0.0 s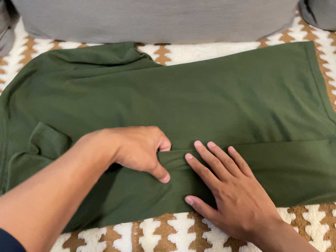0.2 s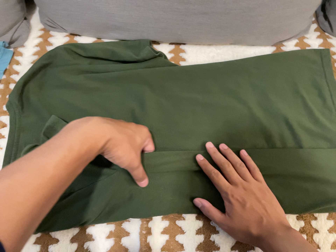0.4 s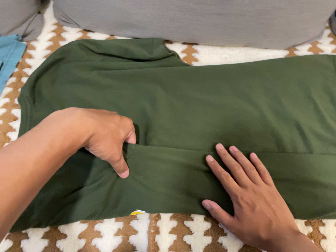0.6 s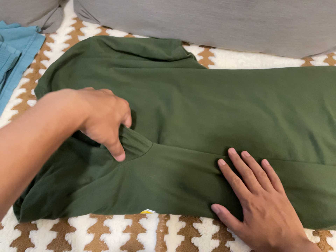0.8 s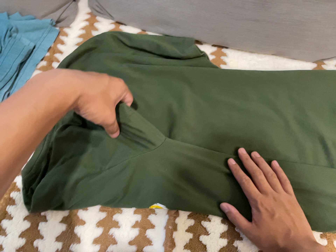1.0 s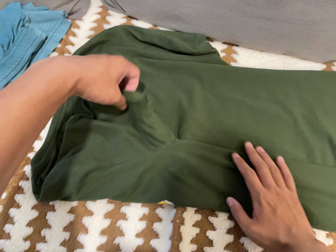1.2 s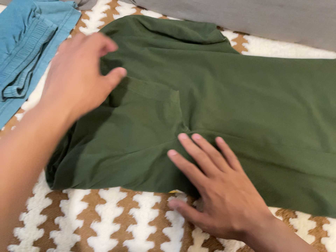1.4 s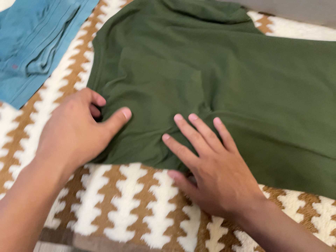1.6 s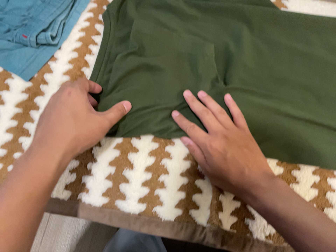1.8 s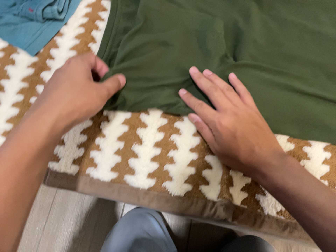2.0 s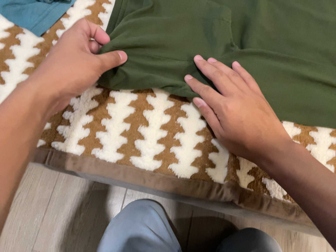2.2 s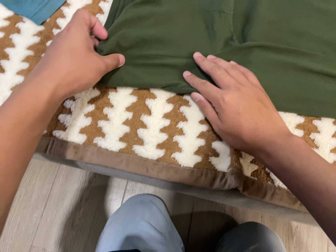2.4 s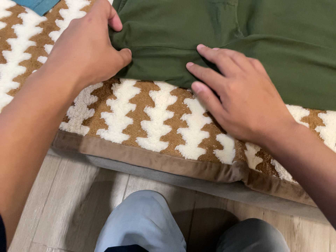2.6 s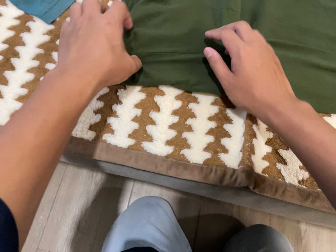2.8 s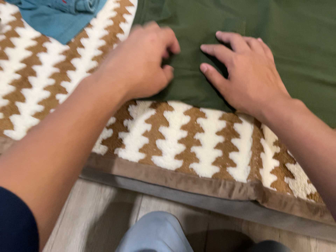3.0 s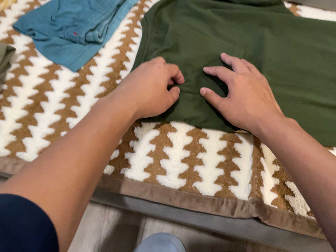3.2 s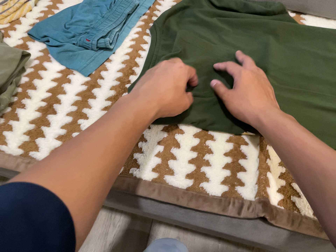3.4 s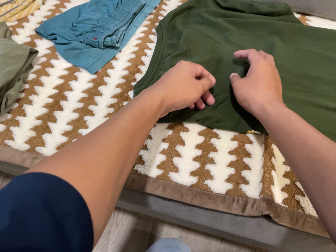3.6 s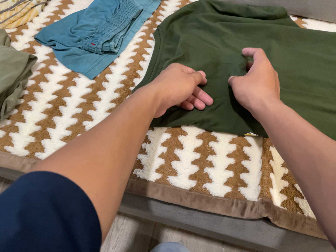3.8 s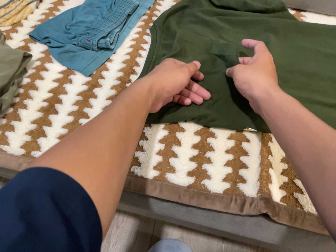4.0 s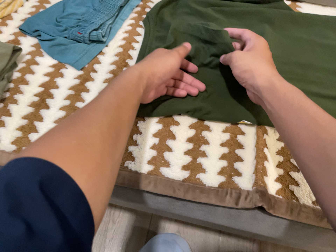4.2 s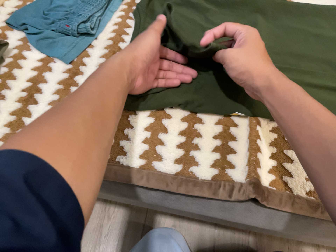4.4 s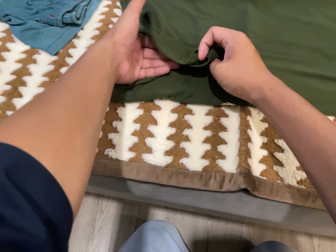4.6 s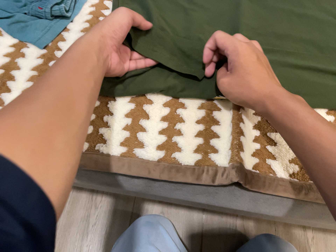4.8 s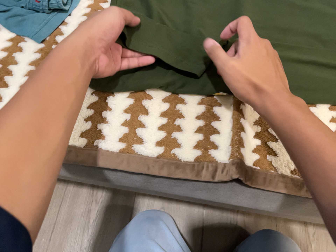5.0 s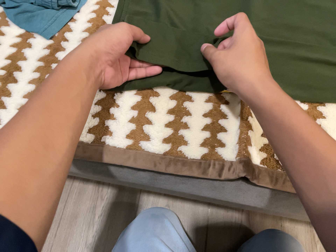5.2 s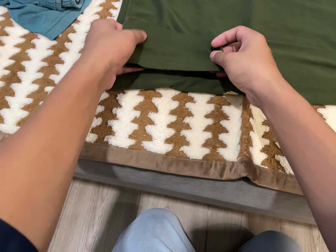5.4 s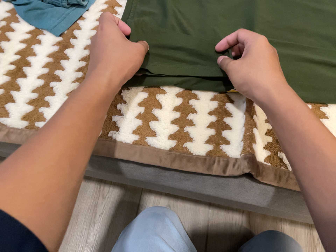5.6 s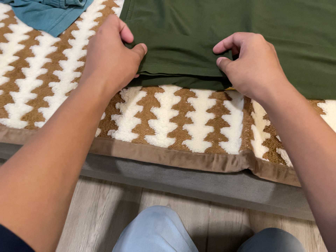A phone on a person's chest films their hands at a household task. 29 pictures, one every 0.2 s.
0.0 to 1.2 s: The camera travels to its left, about 12 cm, so close, fixed things drift to the right. It rolls about its line of sight by about 15 degrees, and the scene rotates clockwise.
1.2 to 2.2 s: The camera travels toward the bottom of its view and to its left, about 16 cm, so close, fixed things drift upward.
2.2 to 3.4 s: The camera travels backward, about 7 cm, so what stands in front gets smaller. Its aim tips toward the top of its view by about 15 degrees, and the scene shifts downward.
3.4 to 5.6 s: The camera shifts only a little, or ends up much as it began.
The film runs forward here.
